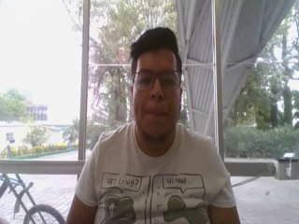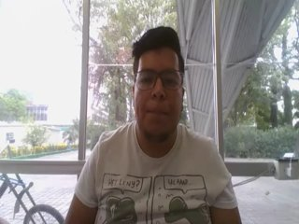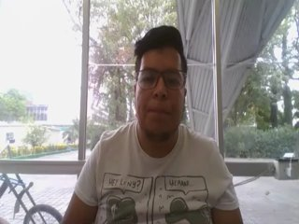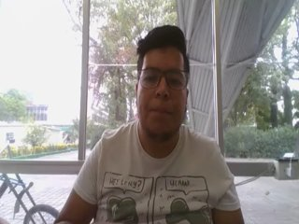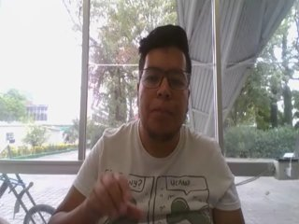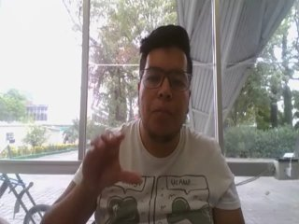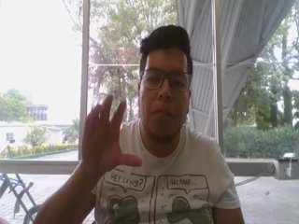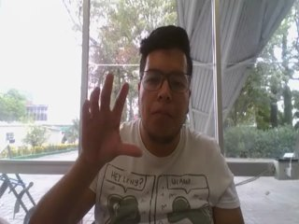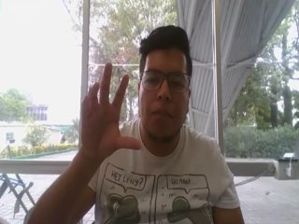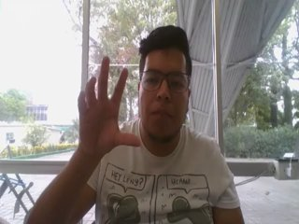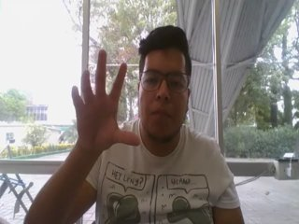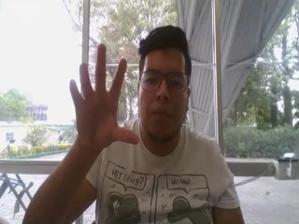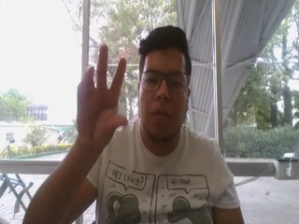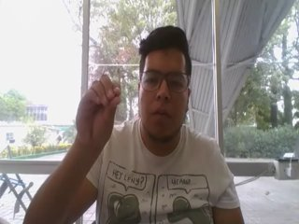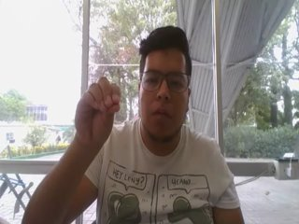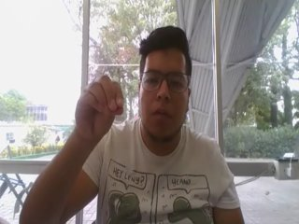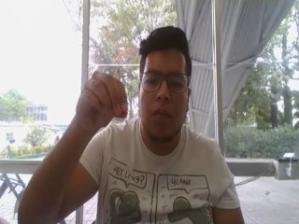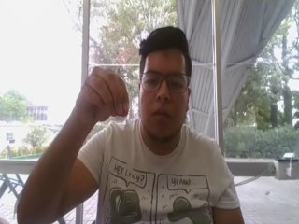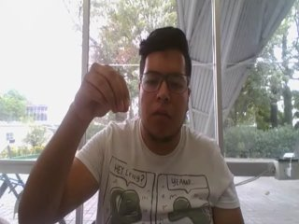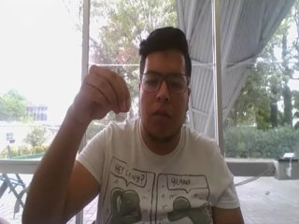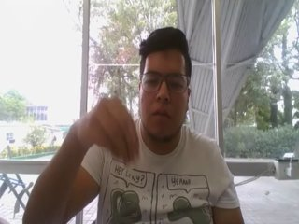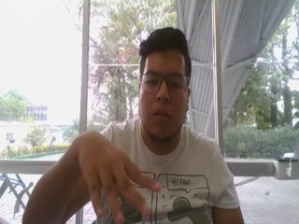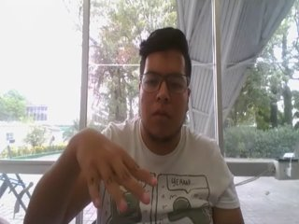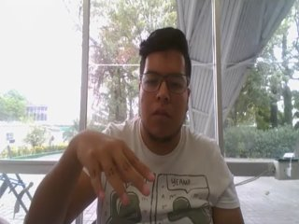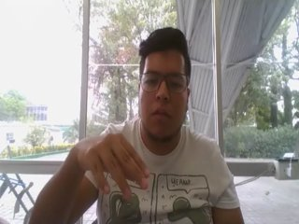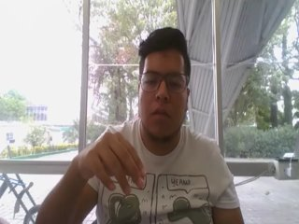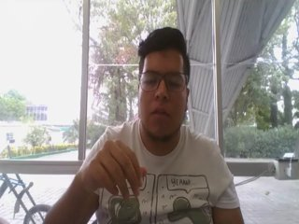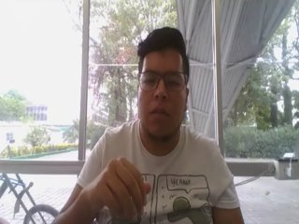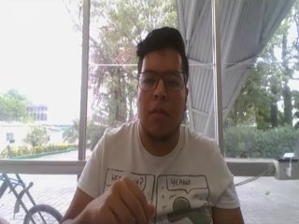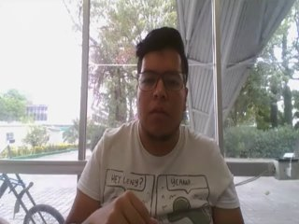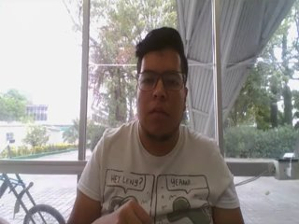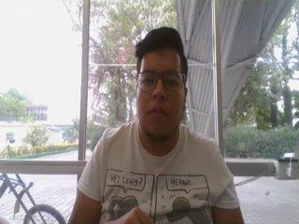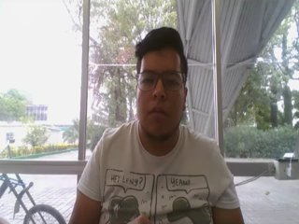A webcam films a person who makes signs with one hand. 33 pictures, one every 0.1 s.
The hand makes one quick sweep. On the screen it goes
downward.
0.0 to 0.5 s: Non-gesture.
0.6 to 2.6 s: On the screen the hand sweeps downward. The name of the sign: Throw down.
2.7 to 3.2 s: Pointing with one finger.
